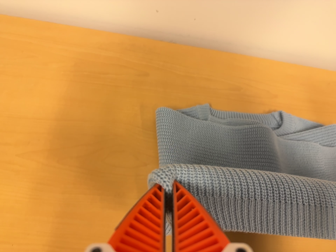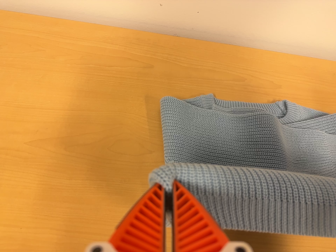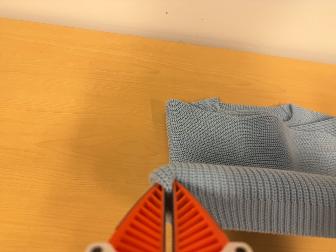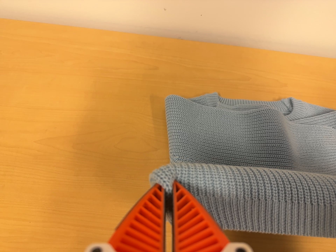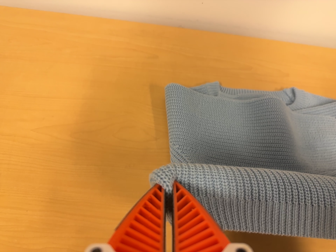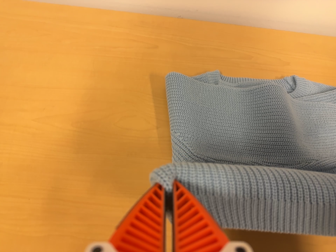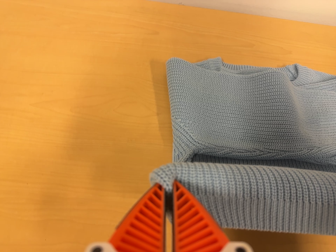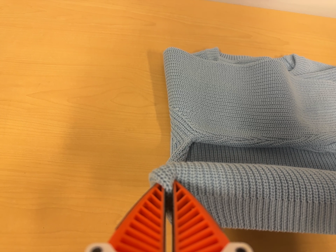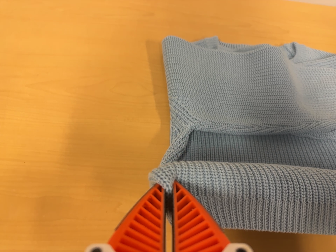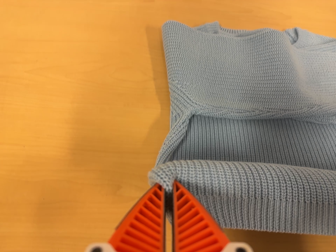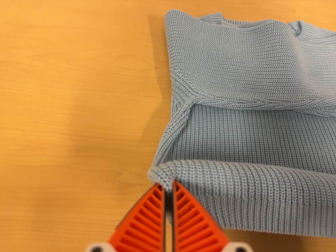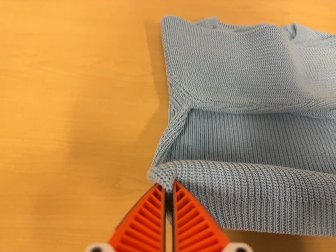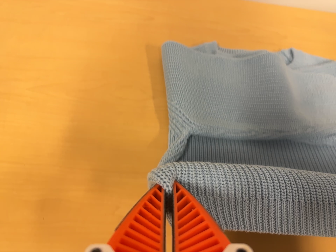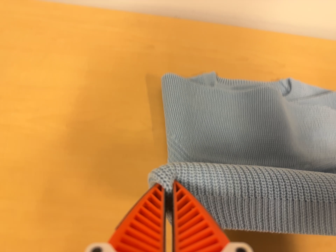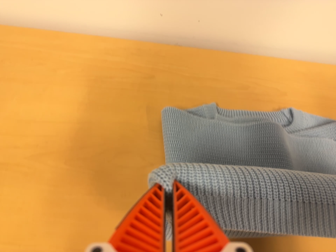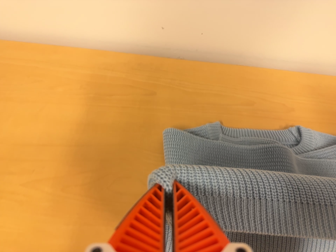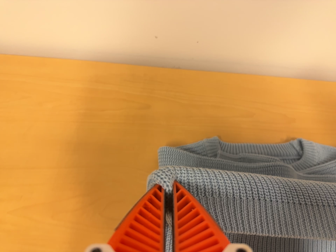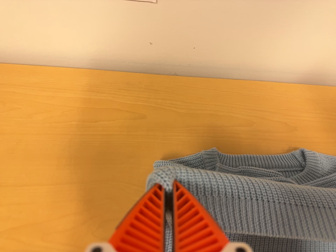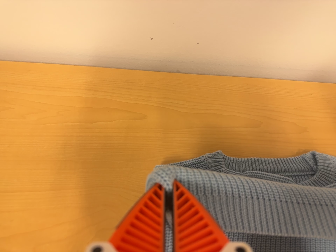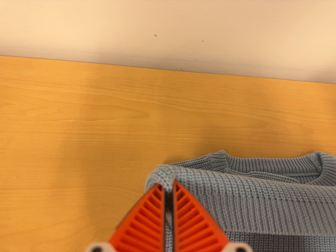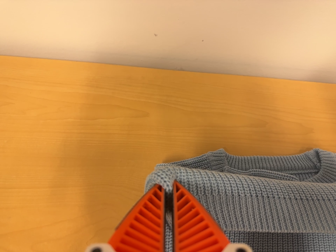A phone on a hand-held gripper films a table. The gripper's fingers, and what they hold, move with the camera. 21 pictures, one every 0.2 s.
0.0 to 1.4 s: The camera travels toward the bottom of its view, about 10 cm, so close, fixed things drift upward.
1.4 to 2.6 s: The camera shifts only a little, or ends up much as it began.
2.6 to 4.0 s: The camera travels toward the top of its view and forward, about 18 cm, so close, fixed things drift downward.
The film runs forward here.
